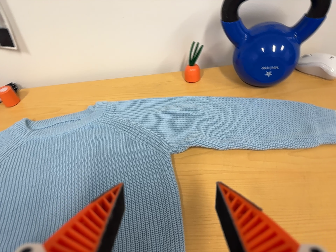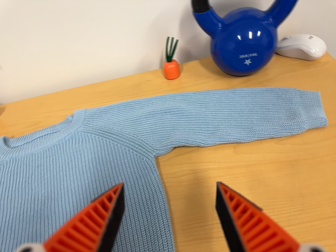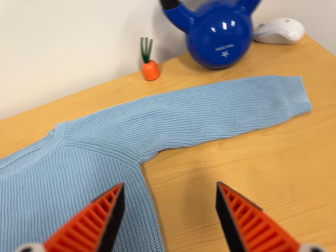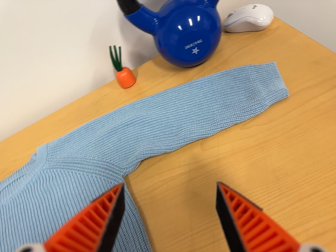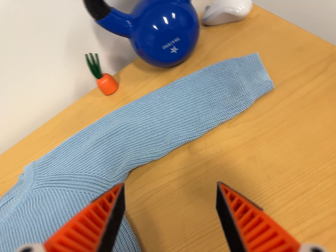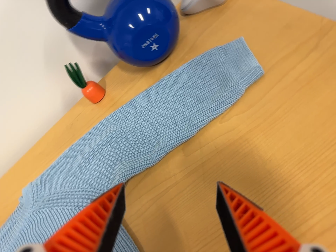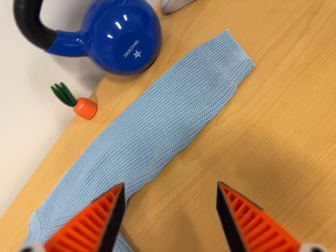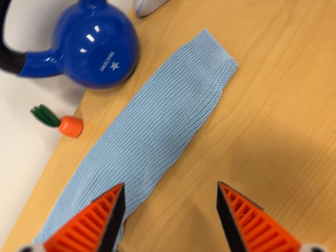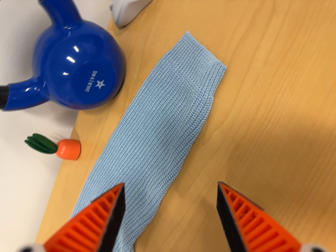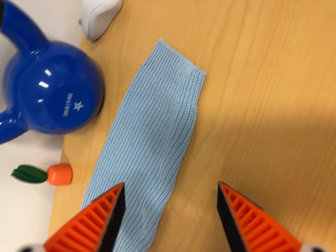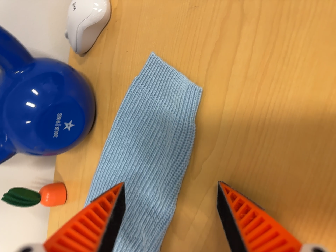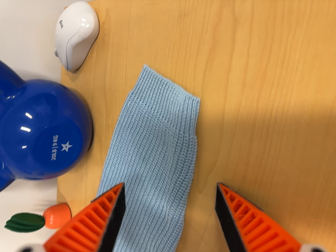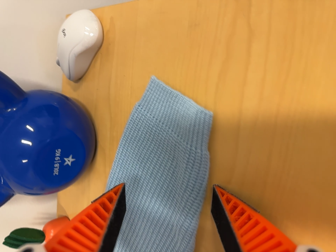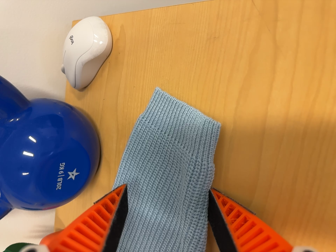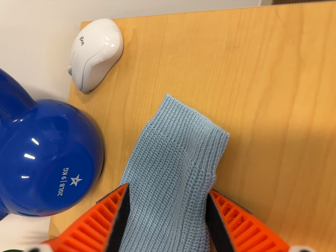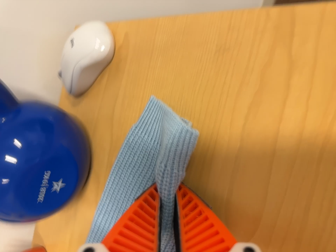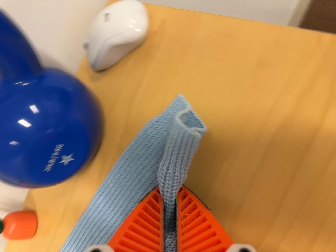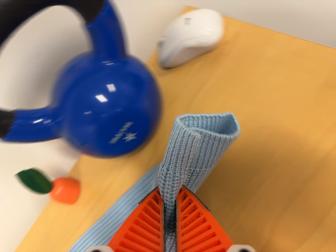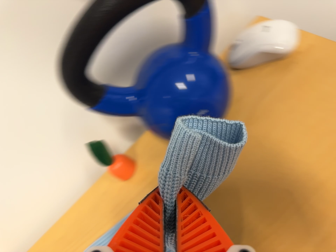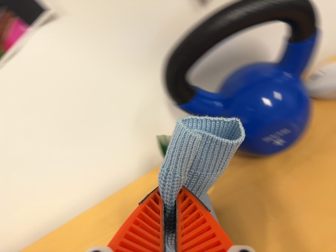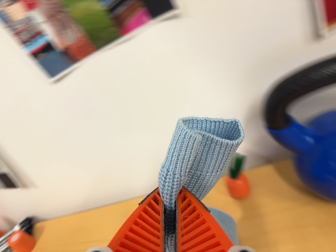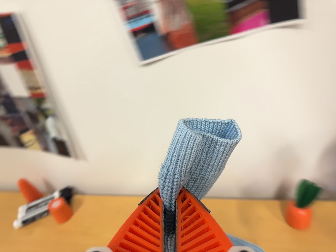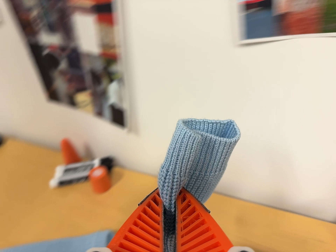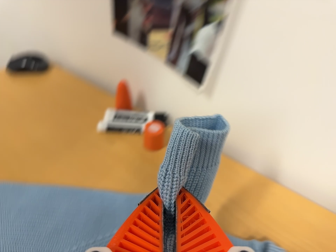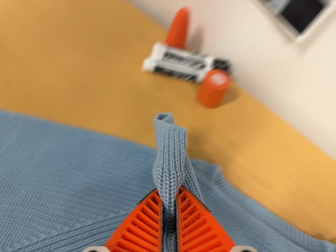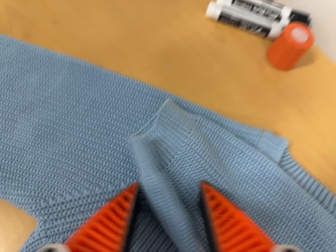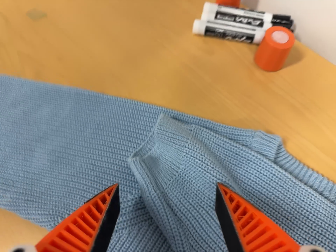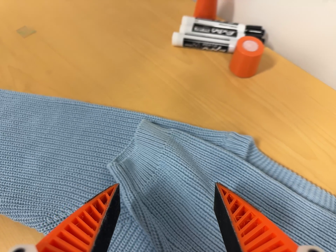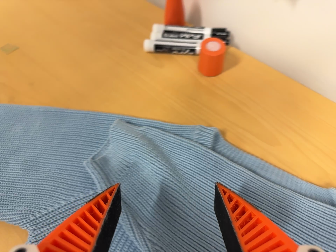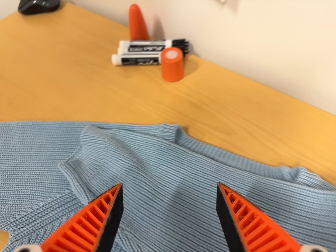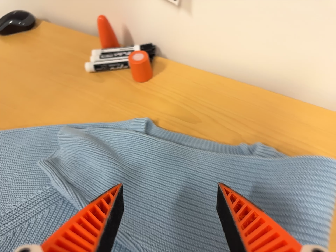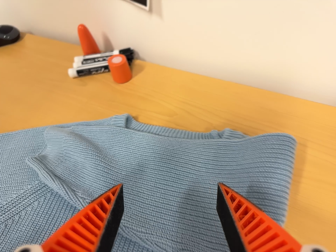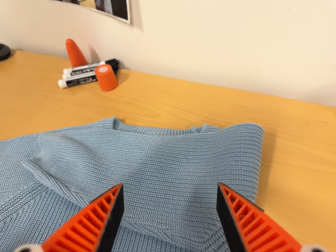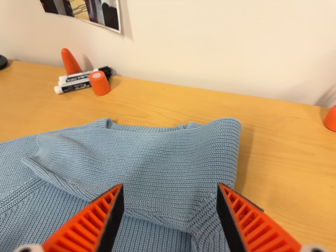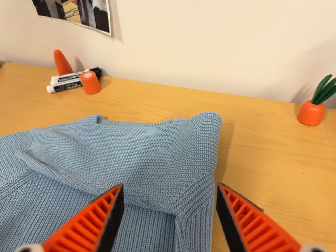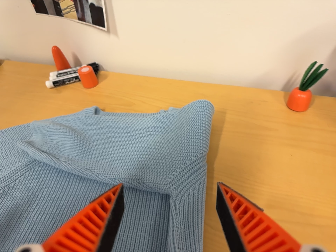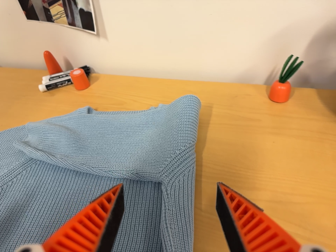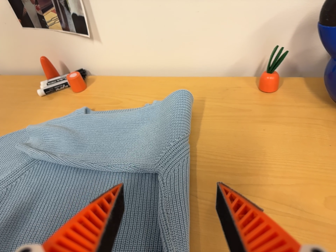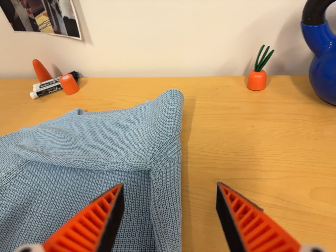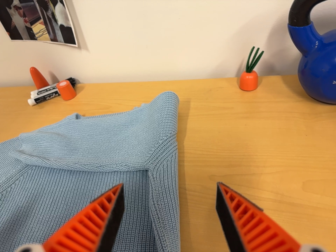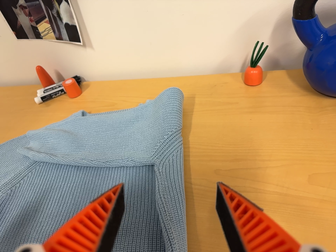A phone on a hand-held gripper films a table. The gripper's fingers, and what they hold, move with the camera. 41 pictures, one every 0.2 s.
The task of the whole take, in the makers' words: right arm across.
0.0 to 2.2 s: The camera travels to its right, toward the top of its view and forward, about 30 cm, so close, fixed things drift to the left. It rolls about its line of sight by about 75 degrees, and the scene rotates counterclockwise.
2.2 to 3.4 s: The camera travels to its left, about 10 cm, so close, fixed things drift to the right. It rolls about its line of sight by about 35 degrees, and the scene rotates clockwise.
3.4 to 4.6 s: The scene slides to the right, as the camera pans about 25 degrees to its left. It travels to its left, about 50 cm, so close, fixed things drift to the right. Its aim tips toward the bottom of its view by about 10 degrees, and the scene shifts upward. It rolls about its line of sight by about 80 degrees, and the scene rotates clockwise.
4.6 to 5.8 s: The camera pans to its left by about 10 degrees. It travels toward the bottom of its view and to its right, about 7 cm, so close, fixed things drift upward.
5.8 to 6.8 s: The camera travels backward, toward the bottom of its view and to its right, about 20 cm, so what stands in front gets smaller. Its aim tips toward the top of its view by about 10 degrees. It rolls about its line of sight by about 15 degrees, and the scene rotates counterclockwise.
6.8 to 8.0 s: The camera travels backward and toward the bottom of its view, about 10 cm, so what stands in front gets smaller. It rolls about its line of sight by about 10 degrees, and the scene rotates counterclockwise.
The film runs forward here.
